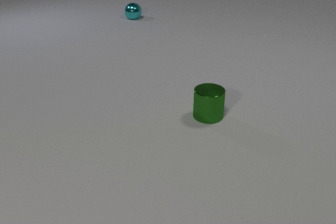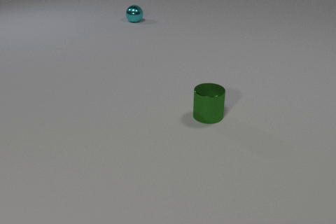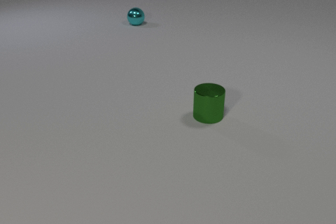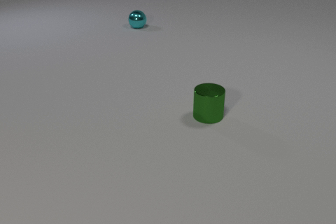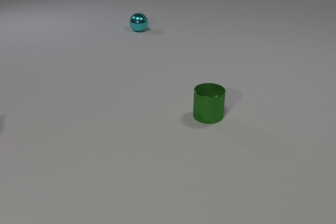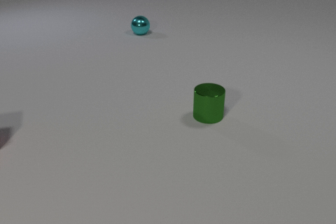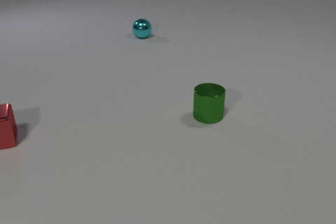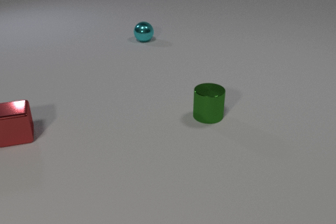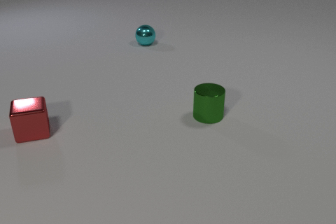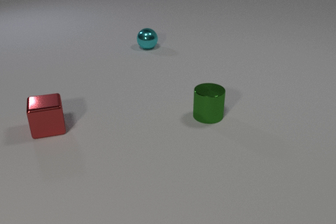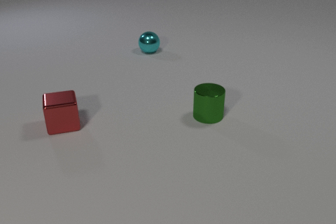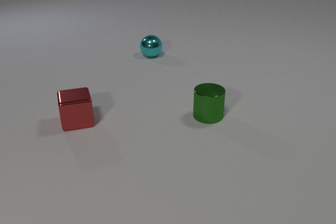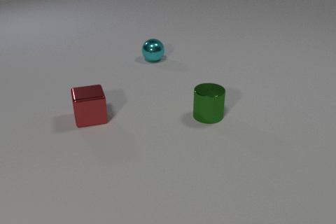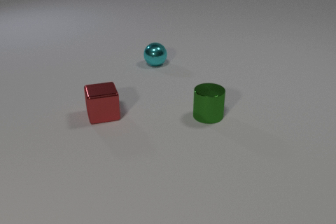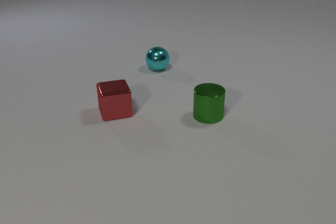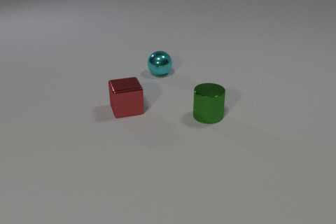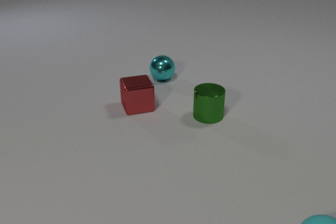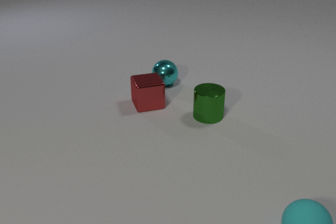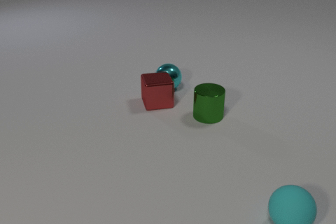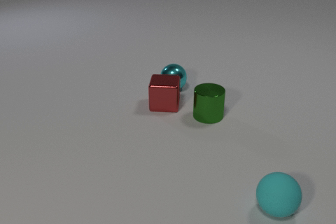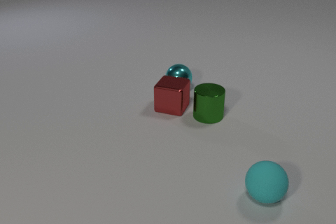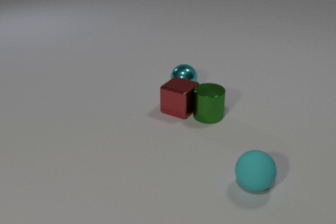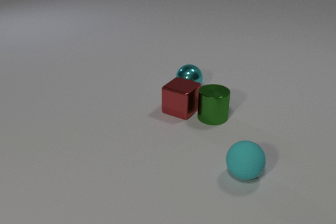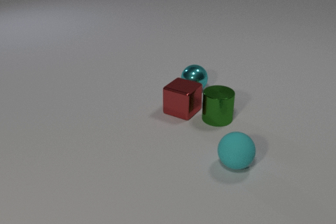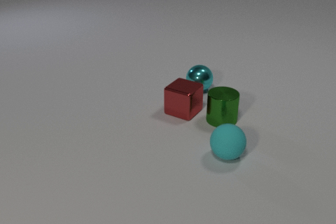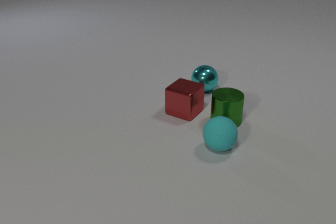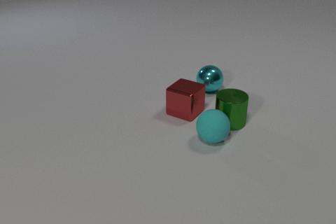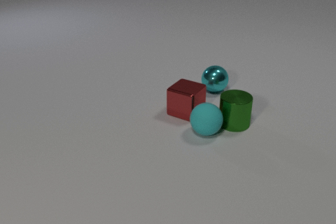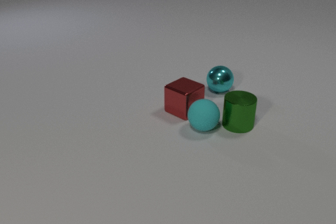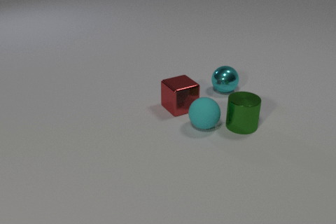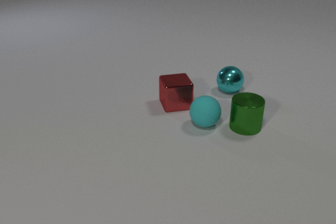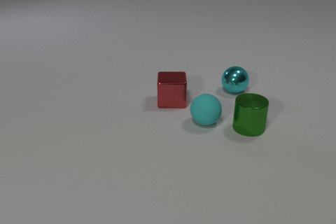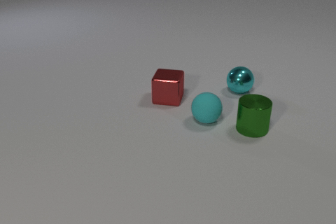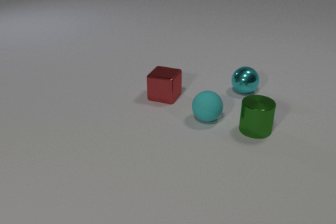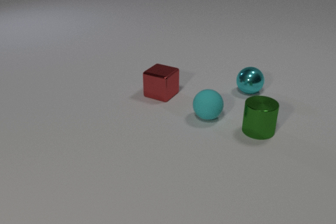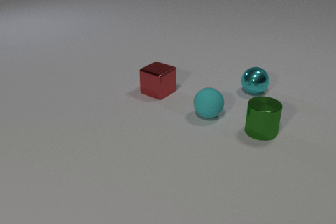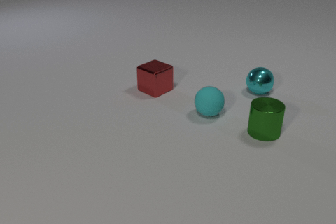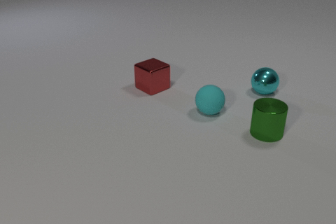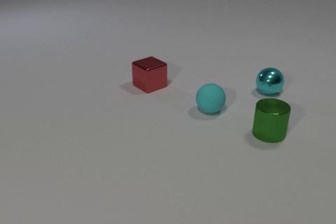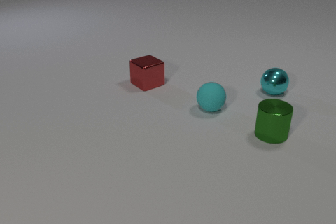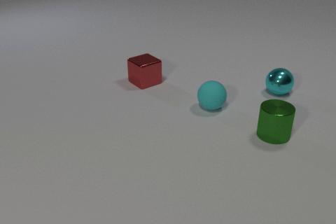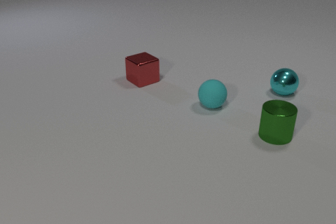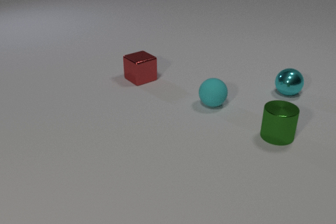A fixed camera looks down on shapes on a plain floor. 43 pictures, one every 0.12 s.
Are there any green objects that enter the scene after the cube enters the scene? no.
How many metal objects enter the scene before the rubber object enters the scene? 1.
How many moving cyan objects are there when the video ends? 2.
0.00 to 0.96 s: The red metal cube comes in at the left edge, slides to the right. The cyan metal sphere rolls toward the camera.
0.96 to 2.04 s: The red metal cube slides to the right. The cyan metal sphere rolls toward the camera. The cyan rubber sphere comes in at the bottom edge, rolls to the left and away from the camera.
2.04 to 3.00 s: The red metal cube slides to the right and toward the camera, spins clockwise seen from above by about 45 degrees, its near face sliding to the left. The cyan metal sphere rolls to the right. The green metal cylinder slides to the right and toward the camera. The cyan rubber sphere rolls away from the camera and to the left. The red metal cube and the cyan metal sphere collide. The red metal cube and the green metal cylinder collide.
3.00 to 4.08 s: The red metal cube slides away from the camera and to the left, spins clockwise seen from above by about 90 degrees, its near face sliding to the left. The cyan metal sphere rolls to the right. The green metal cylinder slides to the right. The cyan rubber sphere rolls away from the camera. The red metal cube and the cyan rubber sphere collide.
4.08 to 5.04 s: The red metal cube slides away from the camera and to the left, spins clockwise seen from above by about 30 degrees, its near face sliding to the left. The cyan metal sphere rolls to the right. The green metal cylinder slides to the right. The cyan rubber sphere rolls away from the camera.
